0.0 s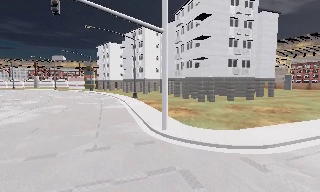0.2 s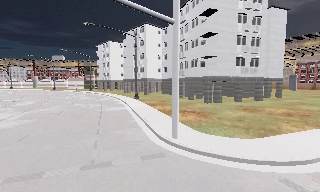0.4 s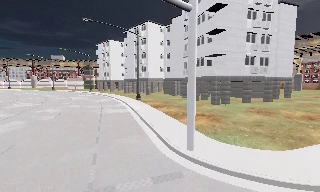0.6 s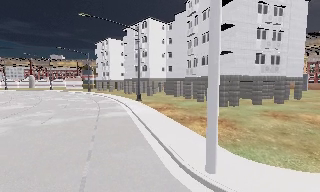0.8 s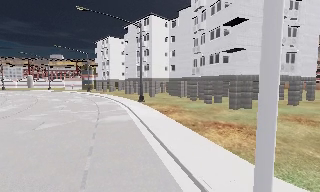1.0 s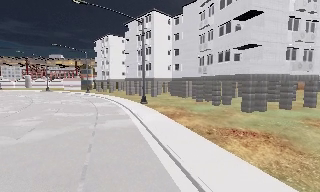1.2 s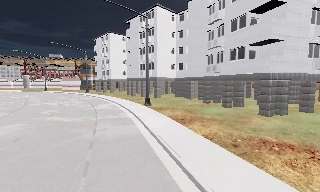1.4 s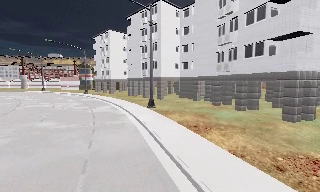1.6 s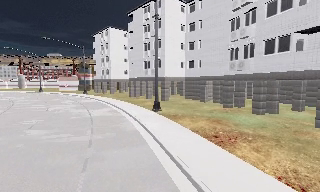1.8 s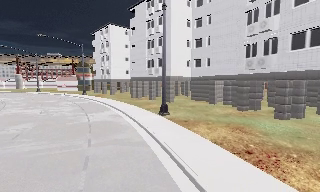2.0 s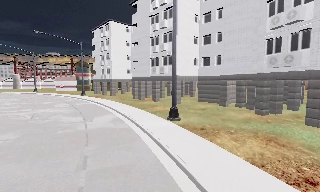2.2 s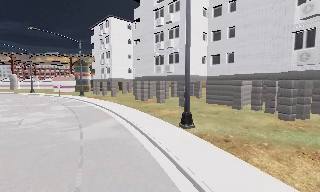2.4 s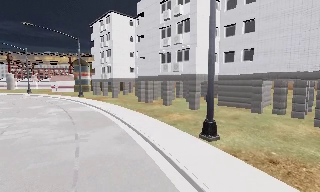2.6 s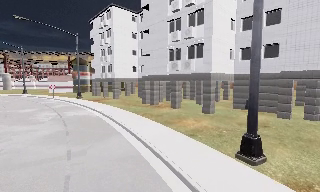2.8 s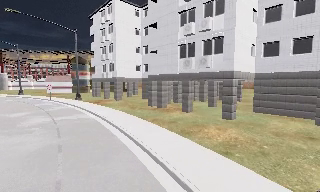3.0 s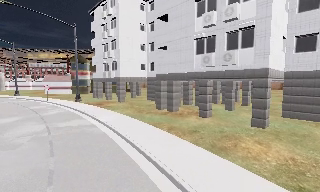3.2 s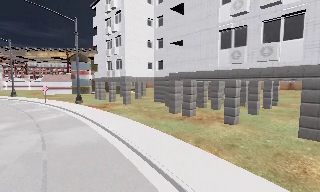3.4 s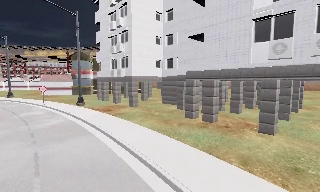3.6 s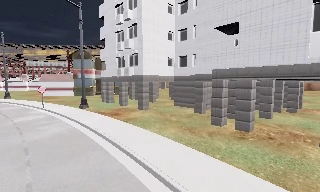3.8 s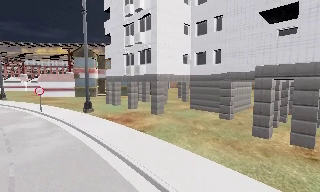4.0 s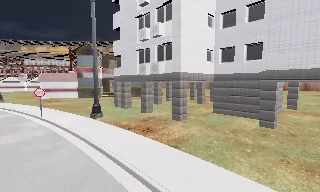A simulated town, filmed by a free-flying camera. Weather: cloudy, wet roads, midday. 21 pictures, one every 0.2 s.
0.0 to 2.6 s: The camera travels forward, about 25 m, so what stands in front looms larger.
2.6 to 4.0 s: The camera travels forward and to its left, about 16 m, so what stands in front looms larger.
The film runs forward here.
